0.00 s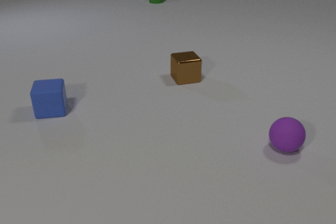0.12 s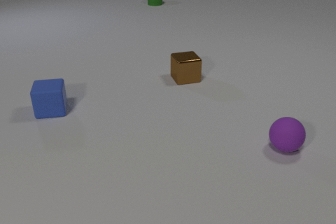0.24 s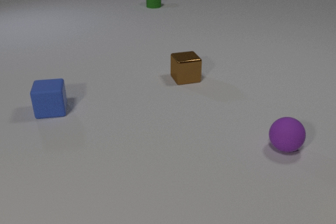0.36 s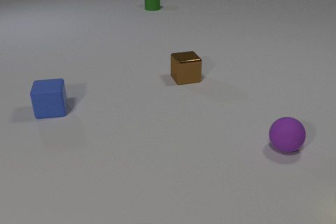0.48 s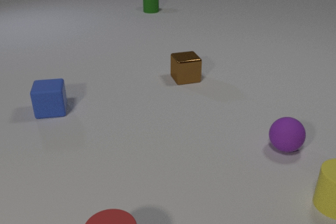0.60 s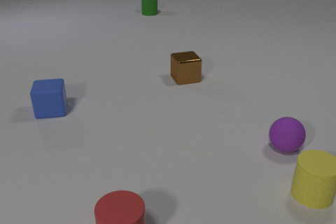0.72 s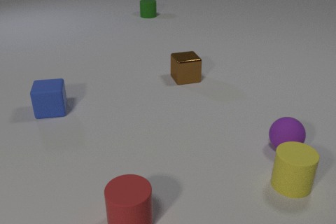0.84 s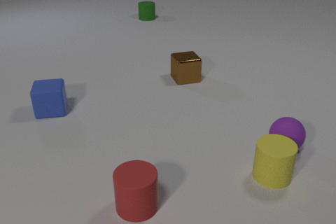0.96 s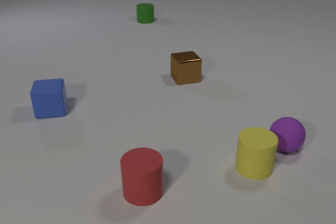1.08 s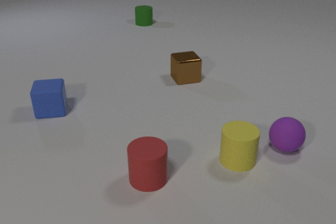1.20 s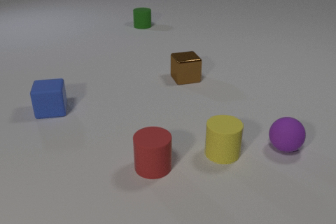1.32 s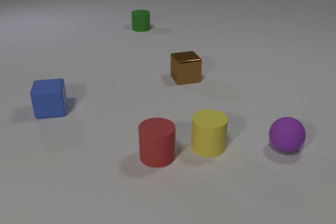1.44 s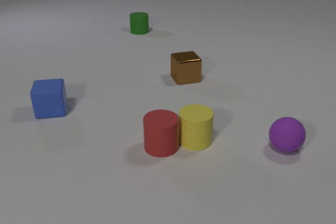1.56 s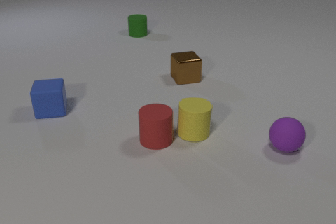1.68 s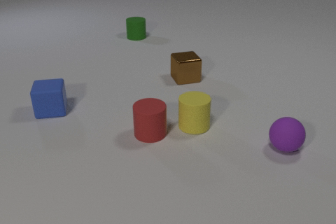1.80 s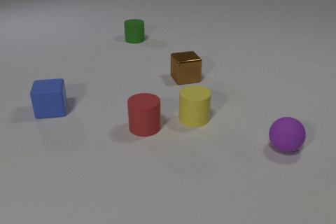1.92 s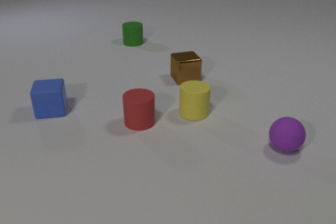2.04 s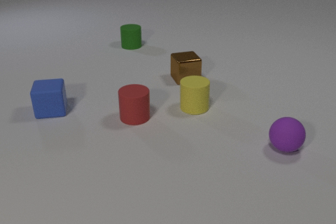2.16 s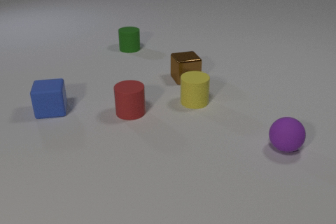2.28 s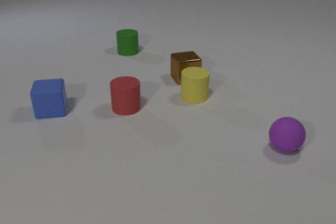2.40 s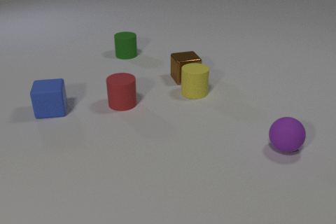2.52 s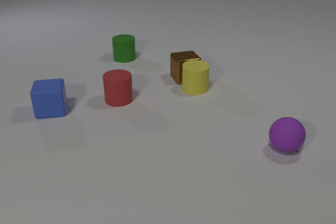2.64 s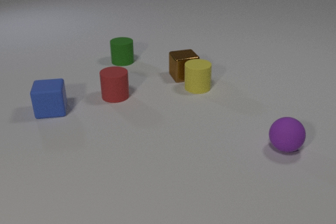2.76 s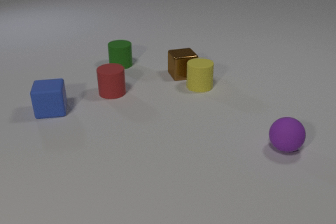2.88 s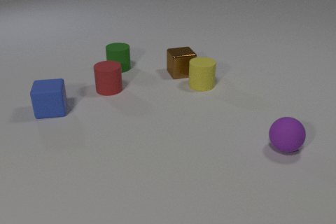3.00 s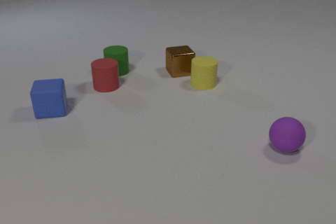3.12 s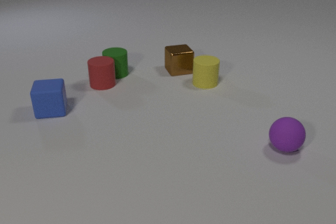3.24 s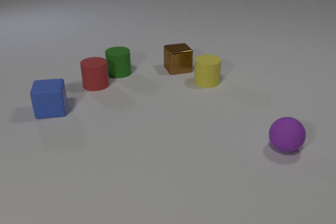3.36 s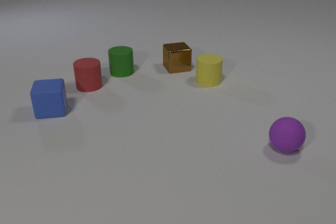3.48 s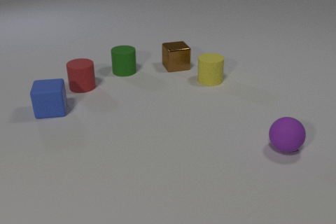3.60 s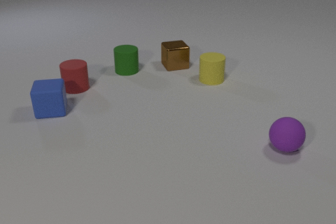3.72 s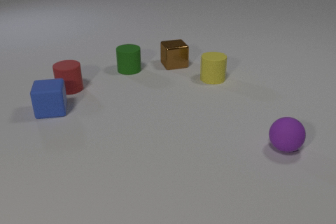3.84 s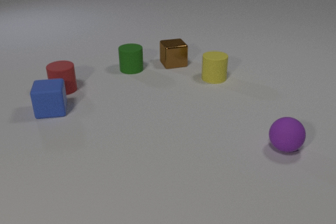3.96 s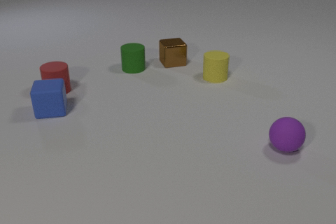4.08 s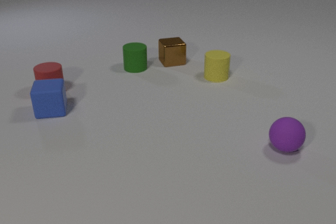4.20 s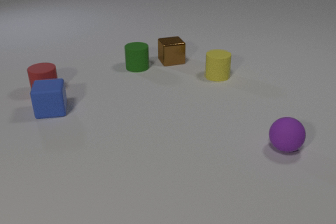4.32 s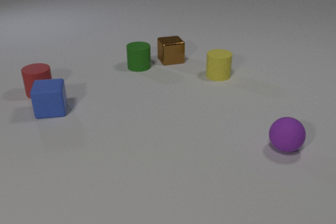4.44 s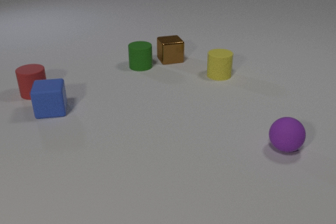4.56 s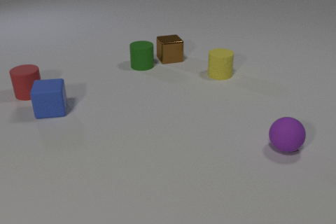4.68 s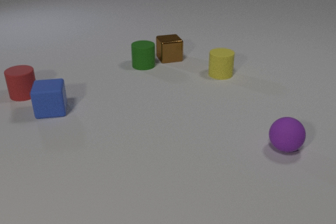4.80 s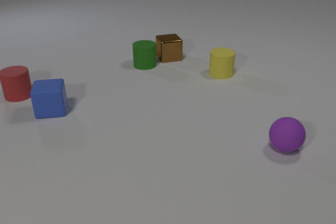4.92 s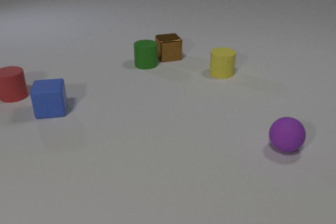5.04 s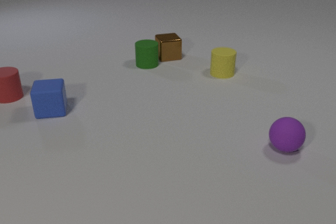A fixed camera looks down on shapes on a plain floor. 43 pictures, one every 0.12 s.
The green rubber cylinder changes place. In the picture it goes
toward the camera.
The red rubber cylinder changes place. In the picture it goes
away from the camera.
0.00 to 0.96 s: The red rubber cylinder comes in at the bottom edge, slides away from the camera. The yellow rubber cylinder comes in at the right edge, slides to the left. The green rubber cylinder slides toward the camera.
0.96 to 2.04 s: The red rubber cylinder slides away from the camera. The yellow rubber cylinder slides away from the camera and to the left. The green rubber cylinder slides toward the camera. The red rubber cylinder and the yellow rubber cylinder collide.
2.04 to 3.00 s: The red rubber cylinder slides away from the camera and to the left. The yellow rubber cylinder slides away from the camera. The green rubber cylinder slides toward the camera. The brown metal cube slides away from the camera. The yellow rubber cylinder and the brown metal cube collide.
3.00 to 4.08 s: The red rubber cylinder slides to the left. The yellow rubber cylinder slides away from the camera and to the right. The green rubber cylinder slides to the right. The brown metal cube slides away from the camera. The red rubber cylinder and the green rubber cylinder collide.
4.08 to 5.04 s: The red rubber cylinder slides to the left. The yellow rubber cylinder slides away from the camera and to the right. The green rubber cylinder slides to the right and away from the camera. The brown metal cube slides away from the camera.
What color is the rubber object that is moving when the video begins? green.
Are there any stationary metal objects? no.
What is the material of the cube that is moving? metal.
